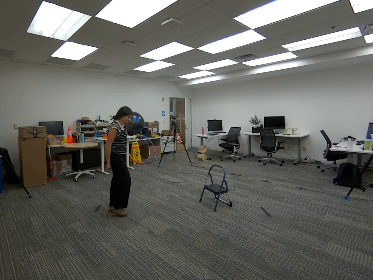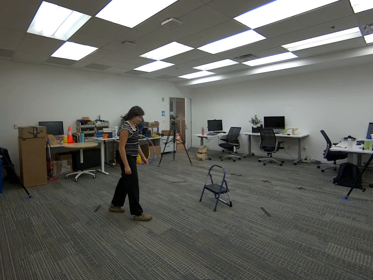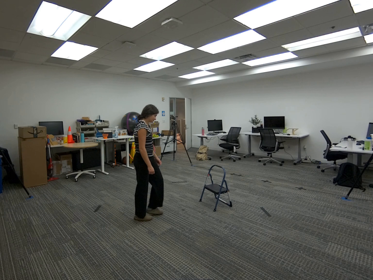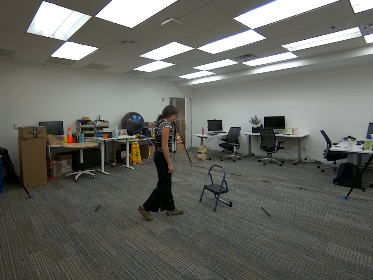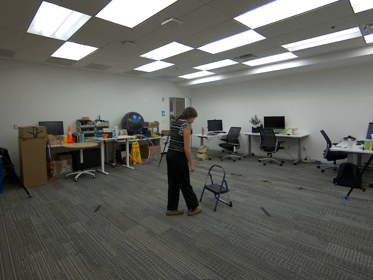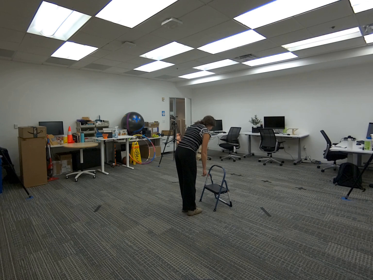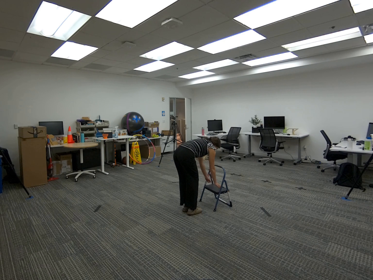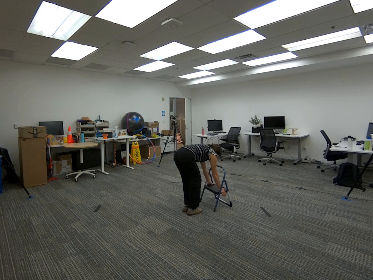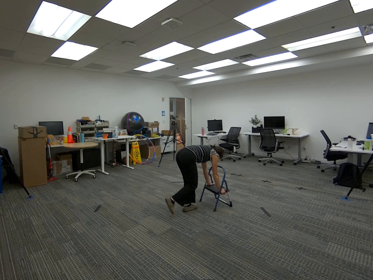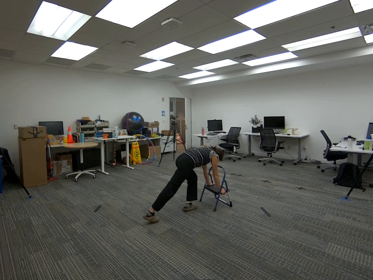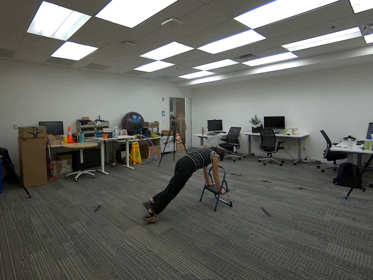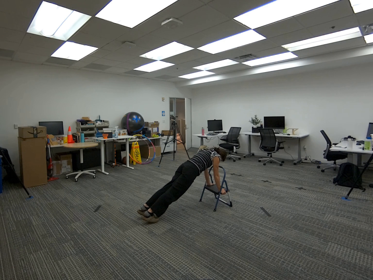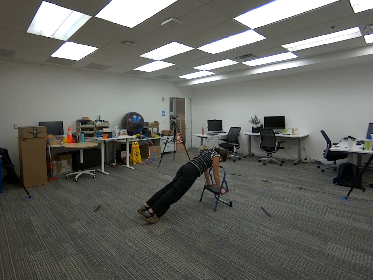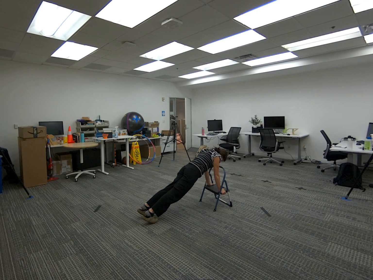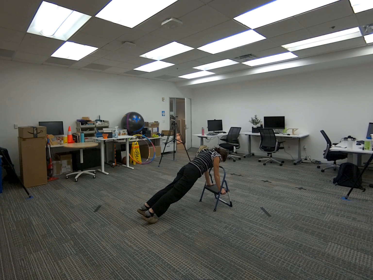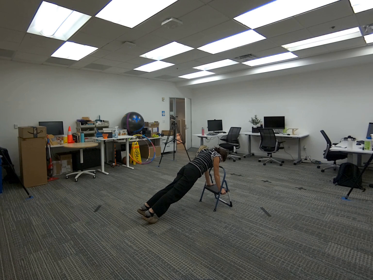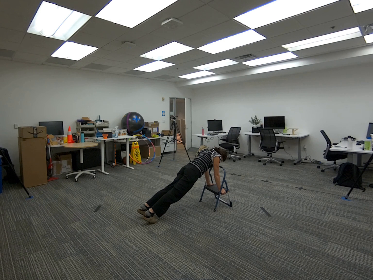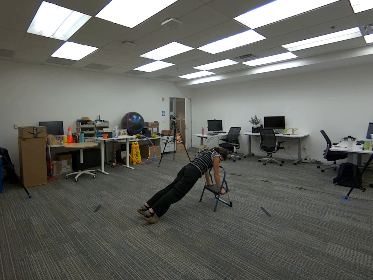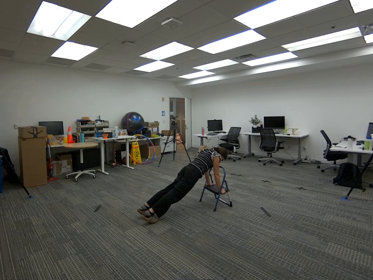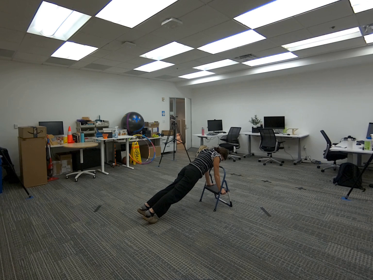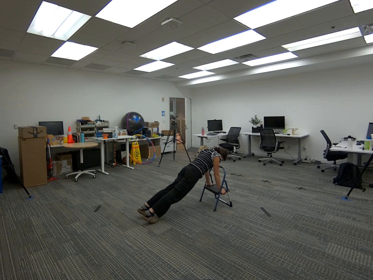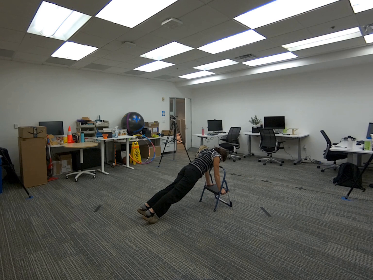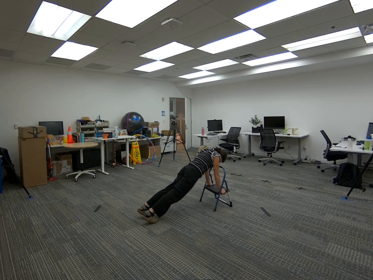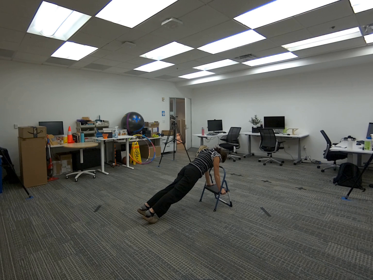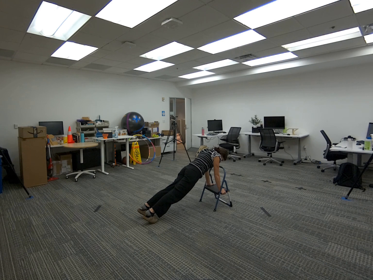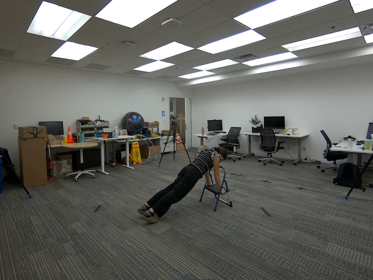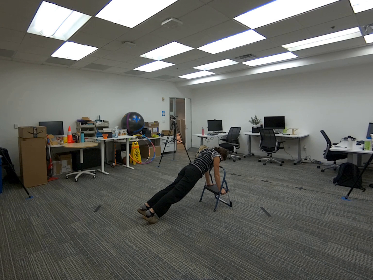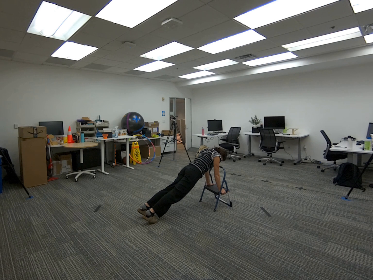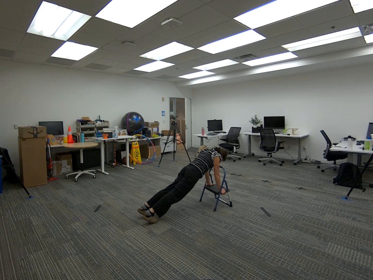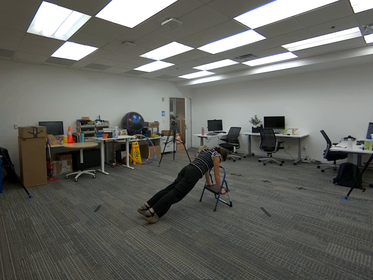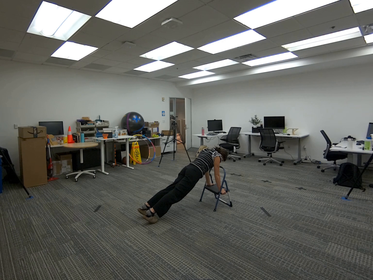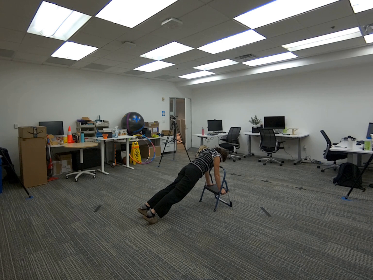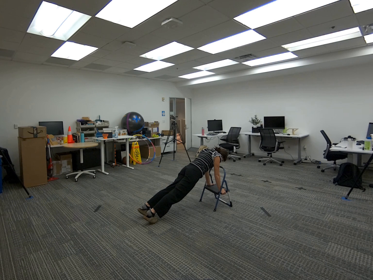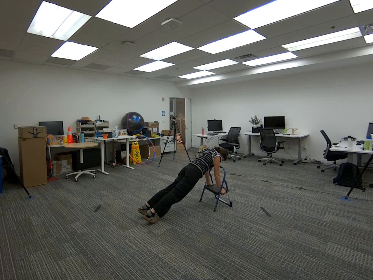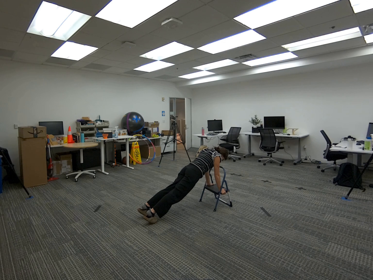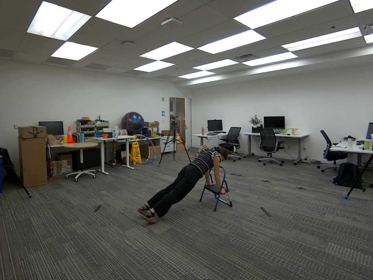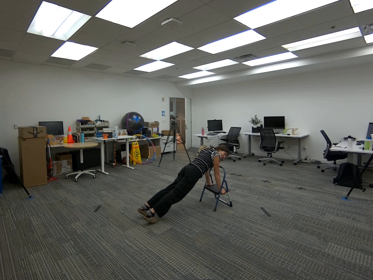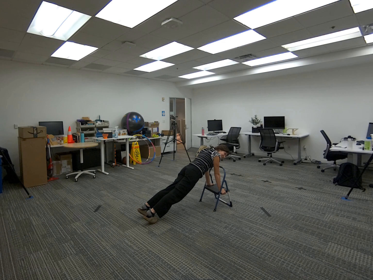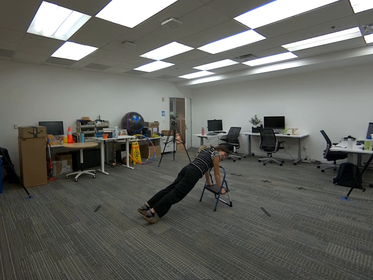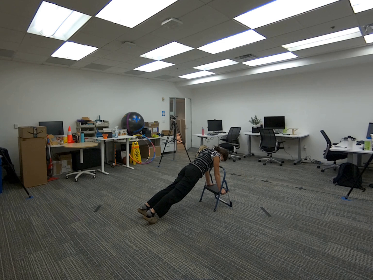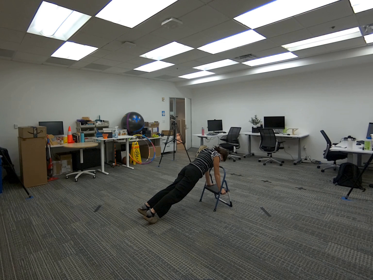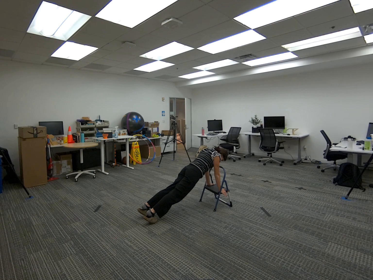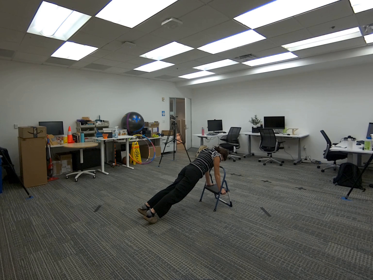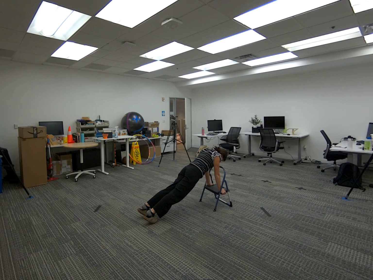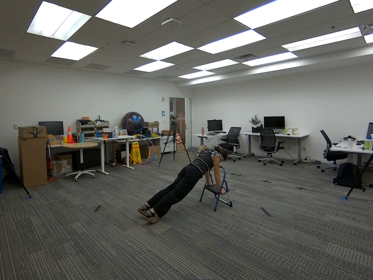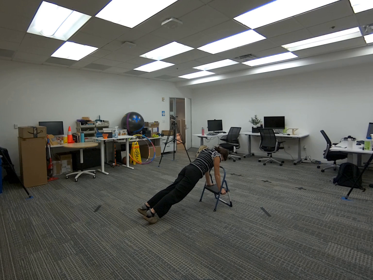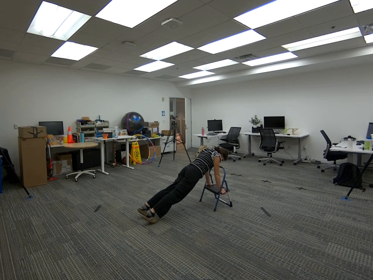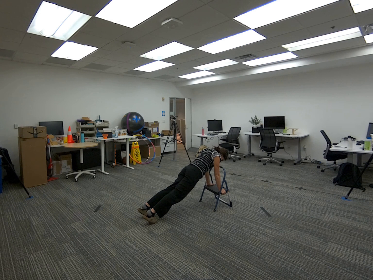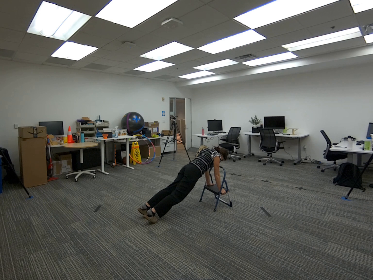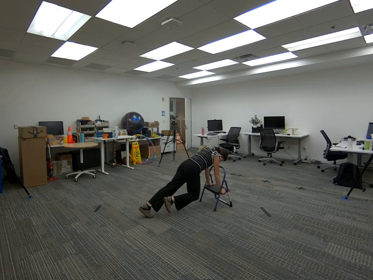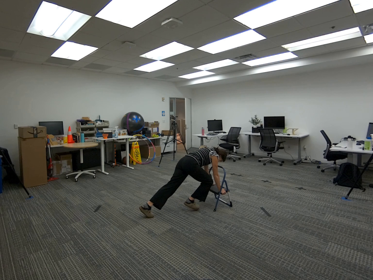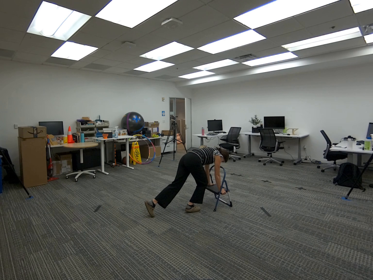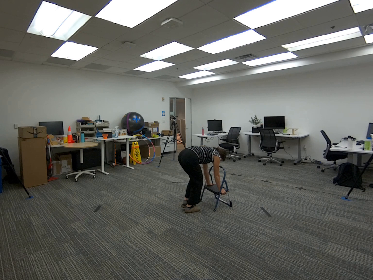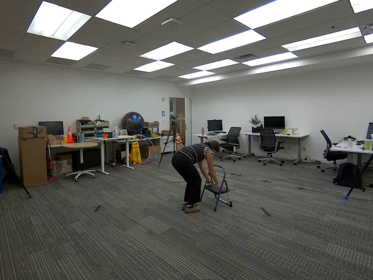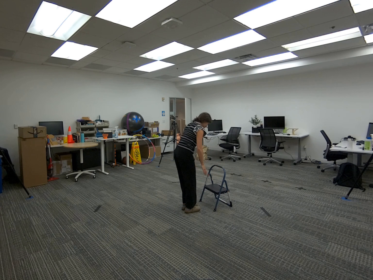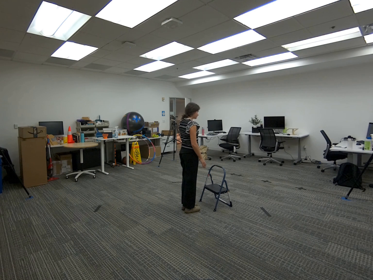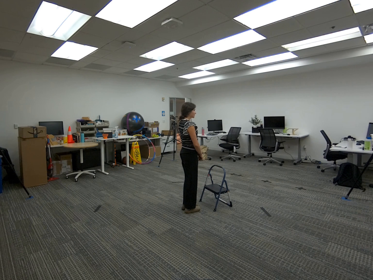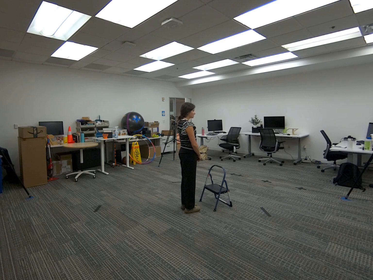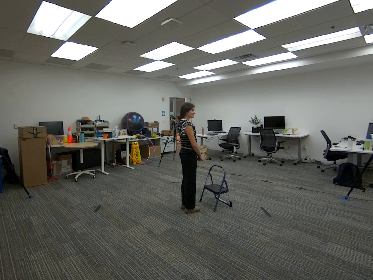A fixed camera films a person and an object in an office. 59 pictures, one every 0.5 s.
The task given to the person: Walk over to the step ladder and hold onto the step ladder as you proceed to do a plank. Hold the plank for ~10 sec.
